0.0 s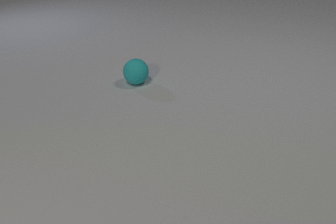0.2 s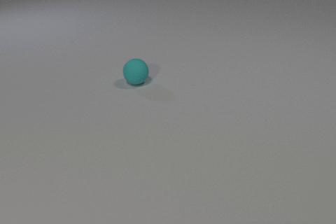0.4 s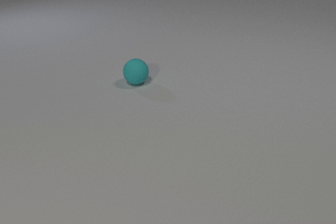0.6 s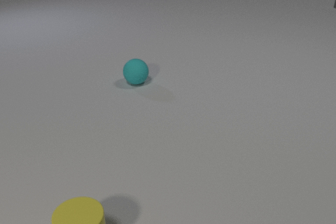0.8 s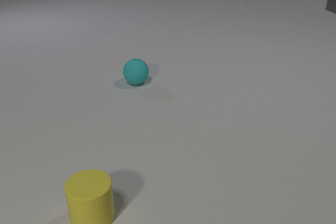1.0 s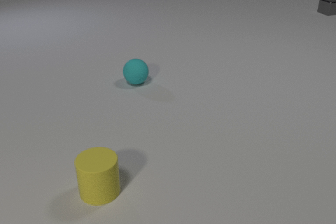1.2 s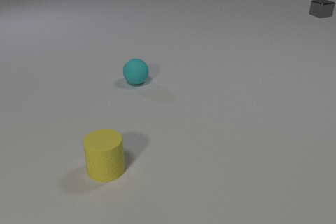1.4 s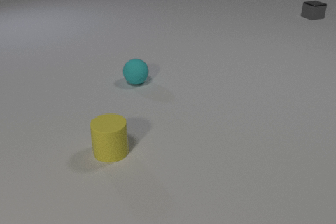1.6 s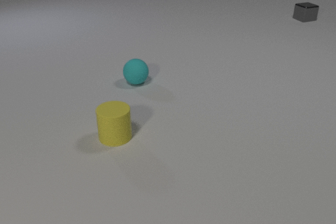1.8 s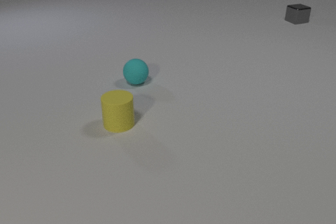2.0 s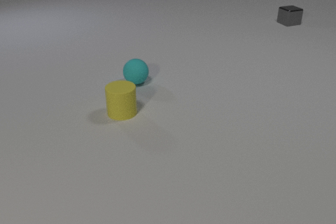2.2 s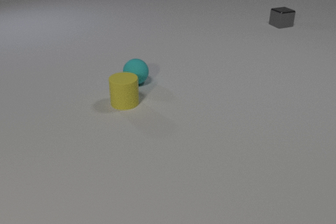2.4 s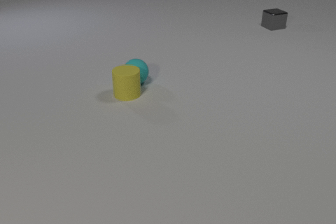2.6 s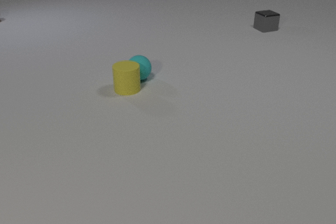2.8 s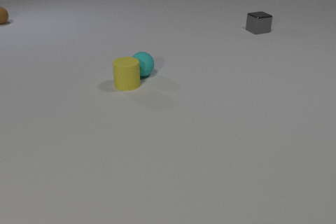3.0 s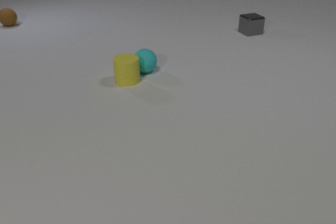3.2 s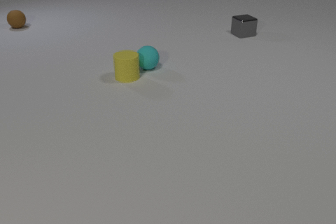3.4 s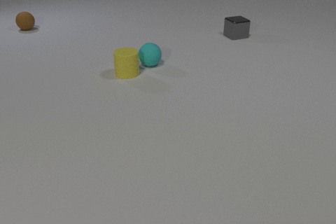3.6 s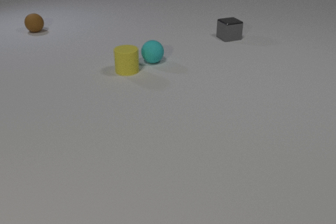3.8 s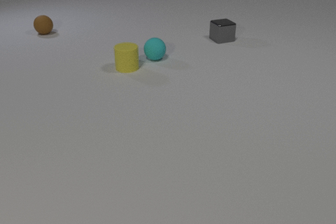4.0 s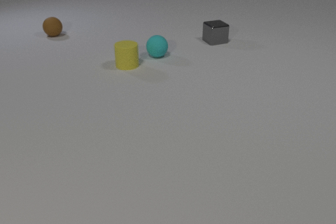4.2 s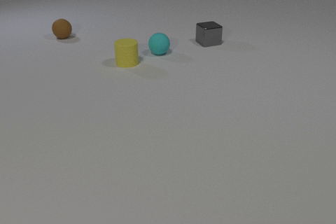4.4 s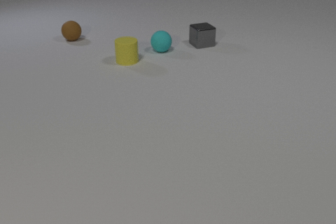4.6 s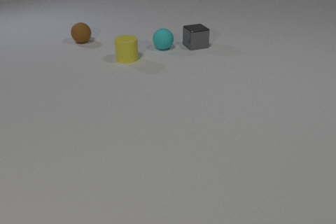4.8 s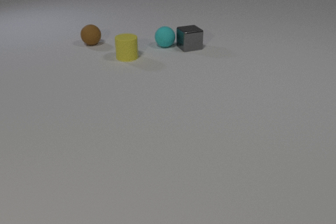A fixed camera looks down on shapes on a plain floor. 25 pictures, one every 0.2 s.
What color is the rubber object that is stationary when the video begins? cyan.
Are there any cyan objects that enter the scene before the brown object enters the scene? no.
What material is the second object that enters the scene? metal.
0.0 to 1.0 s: The yellow rubber cylinder comes in at the bottom edge, slides away from the camera. The gray metal cube comes in at the right edge, slides toward the camera and to the left.
1.0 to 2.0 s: The yellow rubber cylinder slides away from the camera. The gray metal cube slides toward the camera and to the left.
2.0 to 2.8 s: The yellow rubber cylinder slides away from the camera. The cyan rubber sphere rolls away from the camera. The brown rubber sphere comes in at the left edge, rolls toward the camera and to the right. The gray metal cube slides toward the camera and to the left. The yellow rubber cylinder and the cyan rubber sphere collide.
2.8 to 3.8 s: The yellow rubber cylinder slides away from the camera. The cyan rubber sphere rolls away from the camera. The brown rubber sphere rolls toward the camera and to the right. The gray metal cube slides to the left and toward the camera.
3.8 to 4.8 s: The yellow rubber cylinder slides away from the camera. The cyan rubber sphere rolls away from the camera. The brown rubber sphere rolls to the right and toward the camera. The gray metal cube slides to the left and toward the camera.
